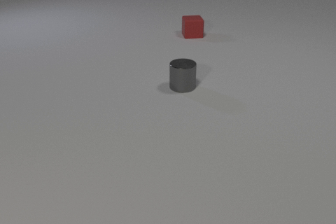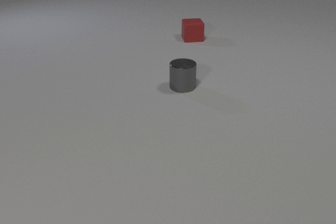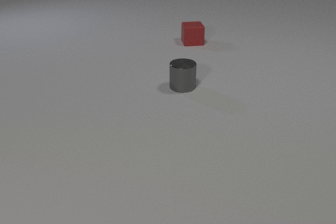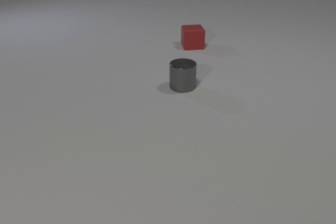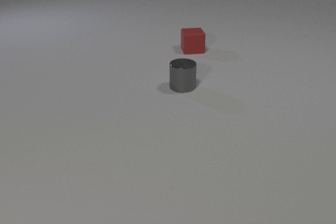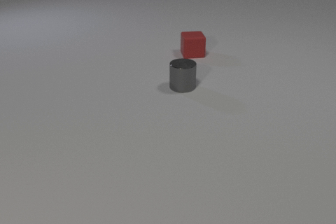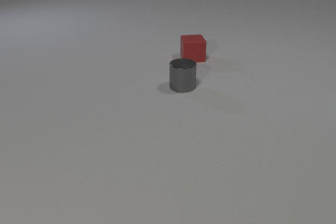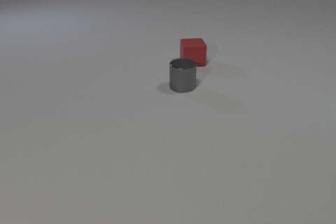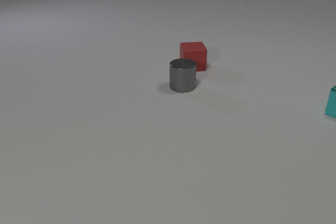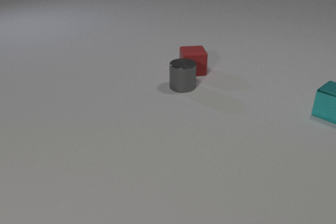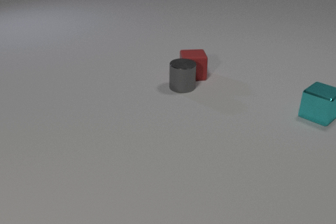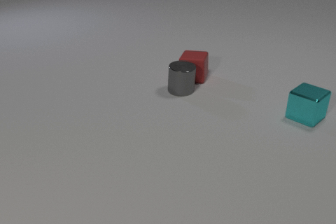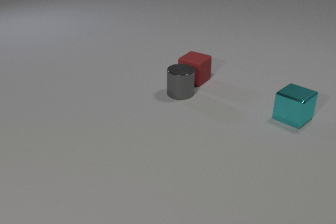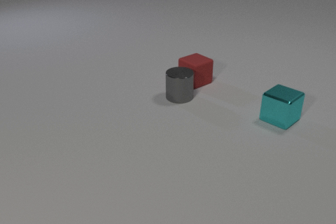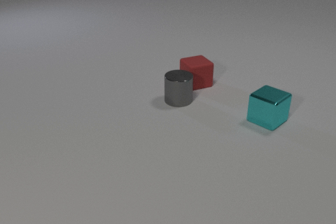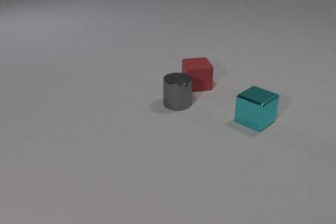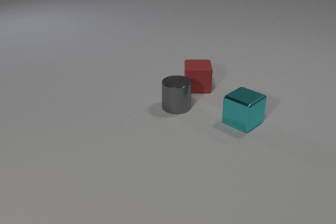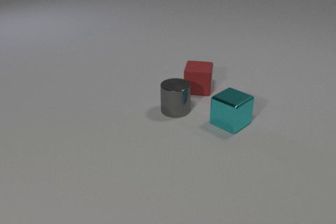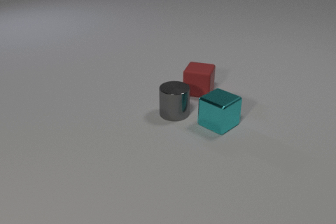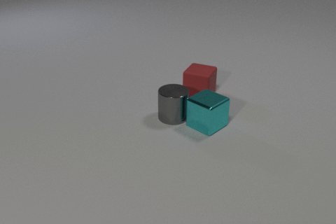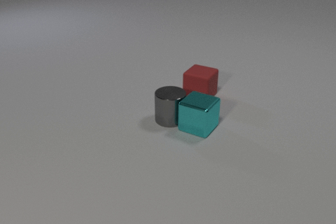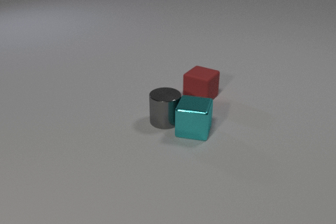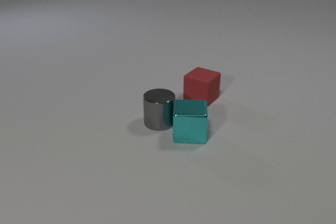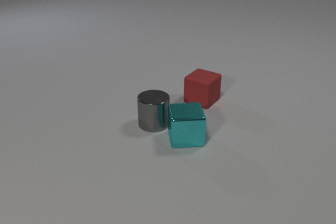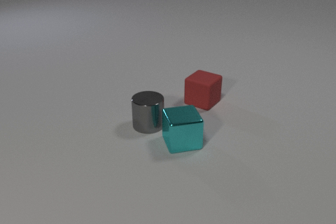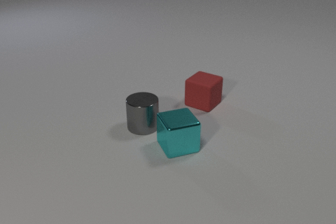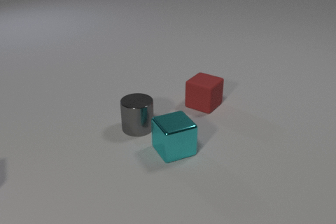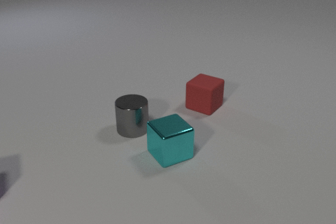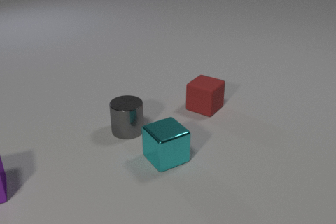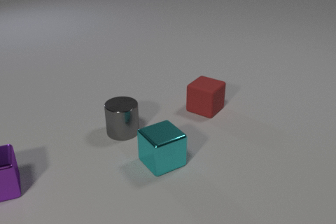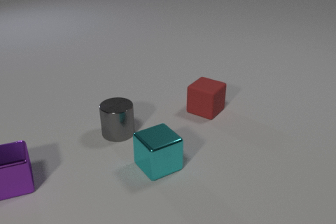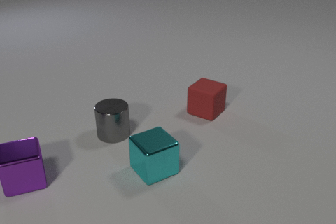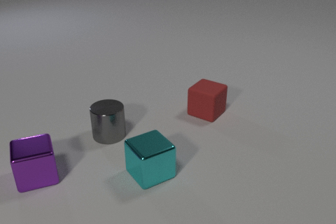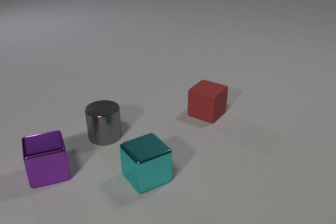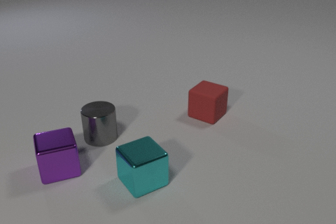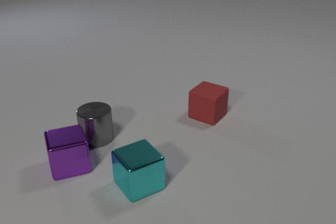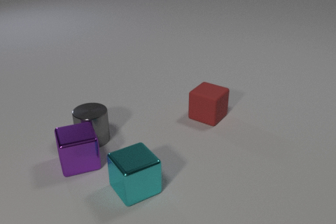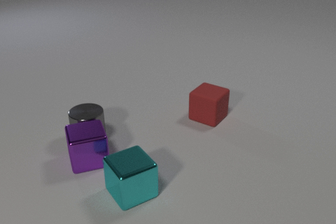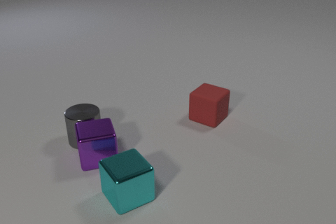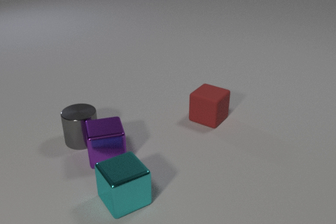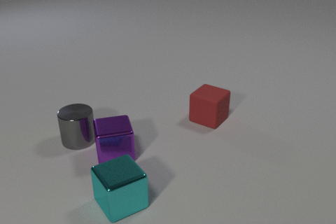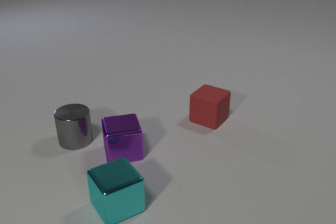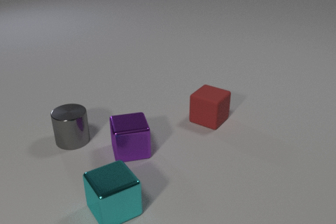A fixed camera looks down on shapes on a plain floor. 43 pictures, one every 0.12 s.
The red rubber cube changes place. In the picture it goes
toward the camera.
The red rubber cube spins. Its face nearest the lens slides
to the left.
0.00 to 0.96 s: The red rubber cube slides toward the camera. The cyan metal cube comes in at the right edge, slides to the left.
0.96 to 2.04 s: The red rubber cube slides toward the camera, spins clockwise seen from above by about 105 degrees, its near face sliding to the left. The gray metal cylinder slides toward the camera. The cyan metal cube slides to the left and toward the camera. The red rubber cube and the gray metal cylinder collide.
2.04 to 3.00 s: The red rubber cube slides toward the camera, spins so that its near face slides to the left, clockwise seen from above. The gray metal cylinder slides to the left and toward the camera. The cyan metal cube slides to the left and toward the camera, spins counterclockwise seen from above by about 60 degrees, its near face sliding to the right. The gray metal cylinder and the cyan metal cube collide.
3.00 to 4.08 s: The red rubber cube slides toward the camera. The gray metal cylinder slides to the left. The cyan metal cube slides toward the camera and to the left. The purple metal cube comes in at the left edge, slides to the right.
4.08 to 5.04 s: The red rubber cube slides toward the camera. The gray metal cylinder slides to the left. The cyan metal cube slides toward the camera and to the left. The purple metal cube slides to the right. The gray metal cylinder and the purple metal cube collide.
How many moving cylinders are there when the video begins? 0.
What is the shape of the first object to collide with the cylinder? cube.
What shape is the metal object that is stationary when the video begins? cylinder.
